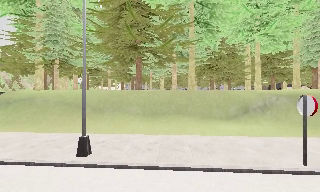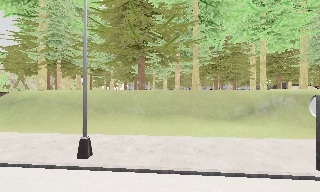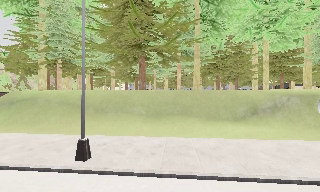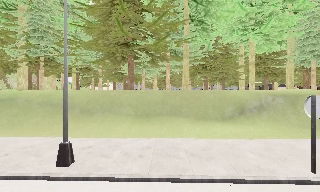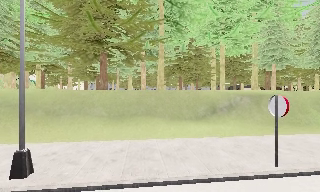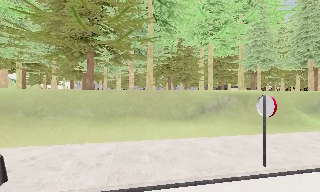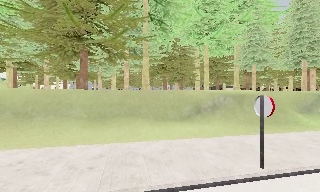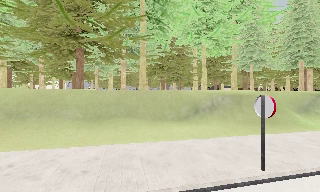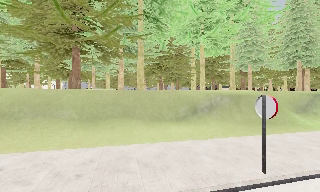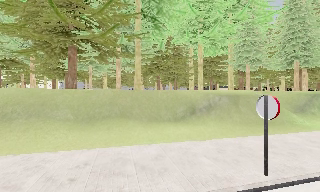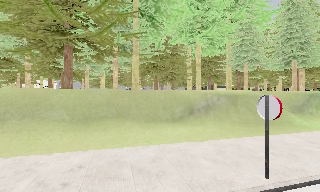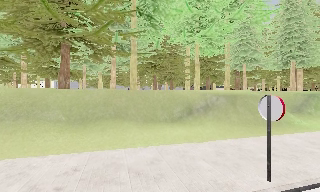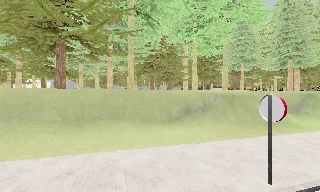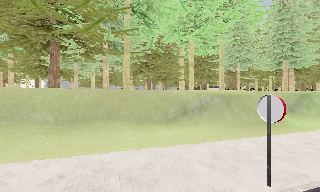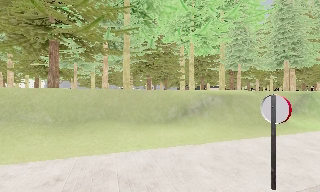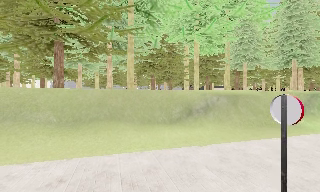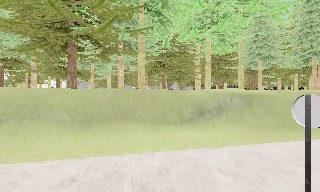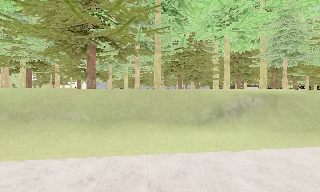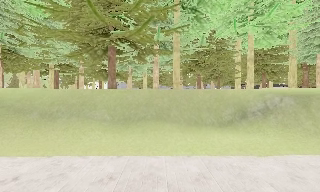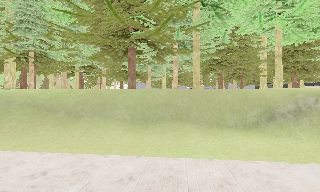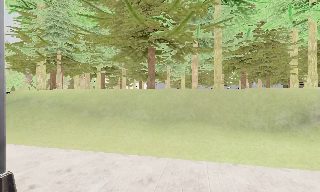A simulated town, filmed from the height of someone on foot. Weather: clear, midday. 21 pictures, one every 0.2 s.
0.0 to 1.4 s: The camera pans to its right, which is clockwise from overhead, by about 20 degrees. It travels forward, about 1.5 m, so what stands in front looms larger.
1.4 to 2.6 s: The camera travels forward, about 1 m, so what stands in front looms larger.
2.6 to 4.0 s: The scene slides to the right, as the camera pans about 30 degrees to its left. It travels forward, about 1 m.
The film runs forward here.
